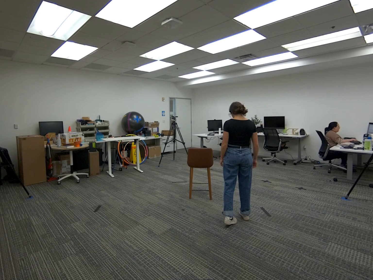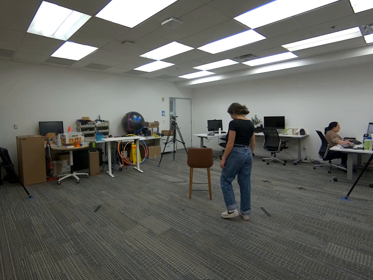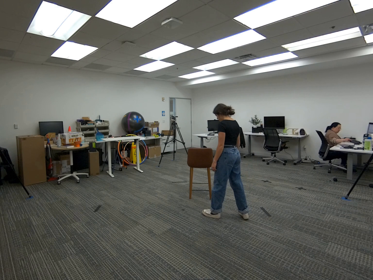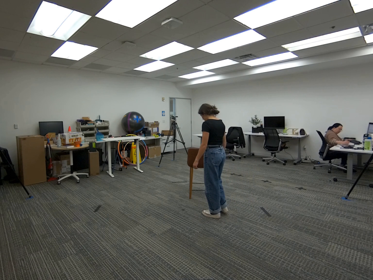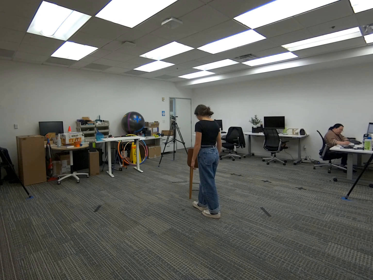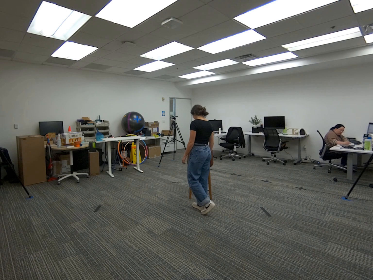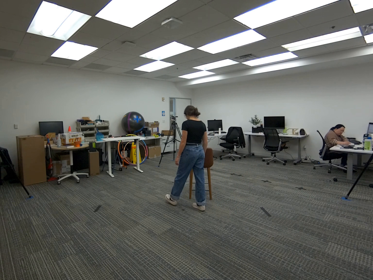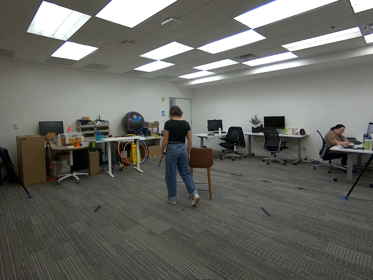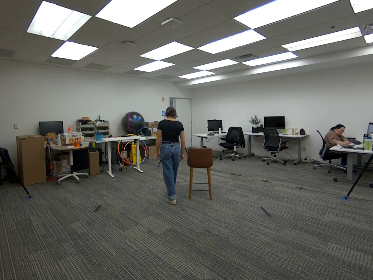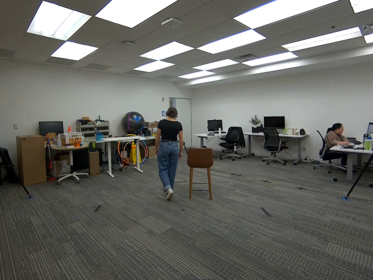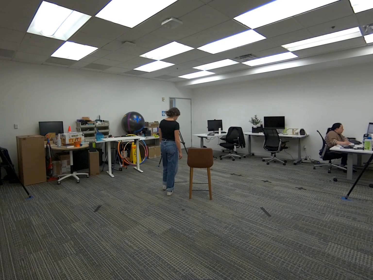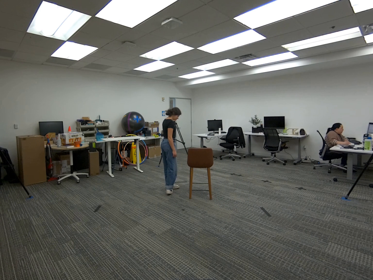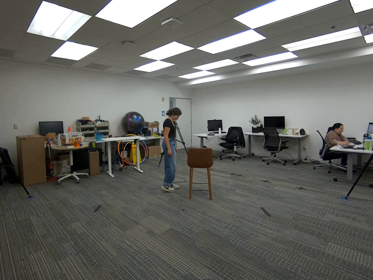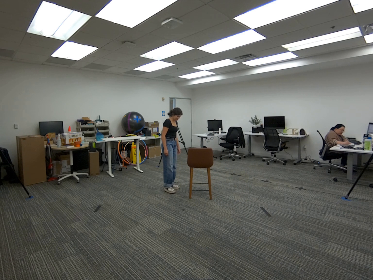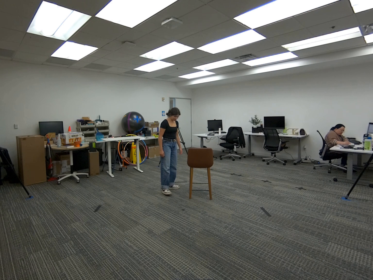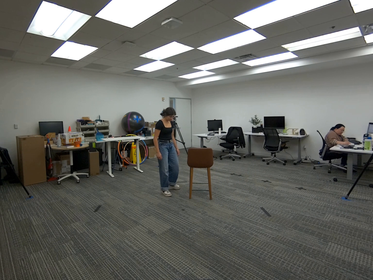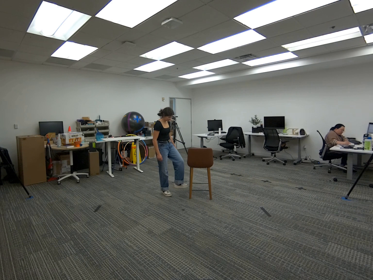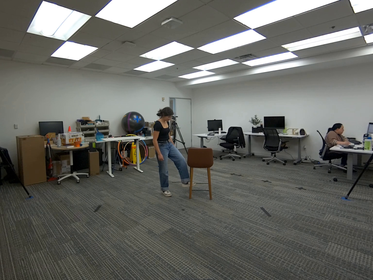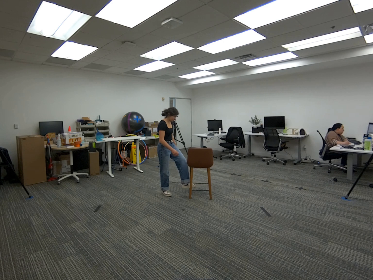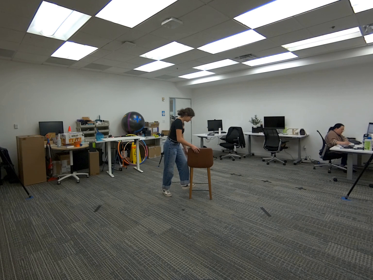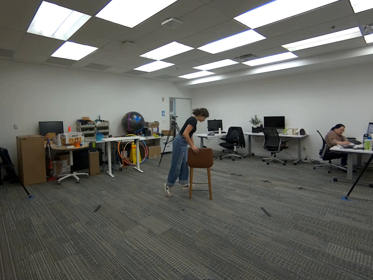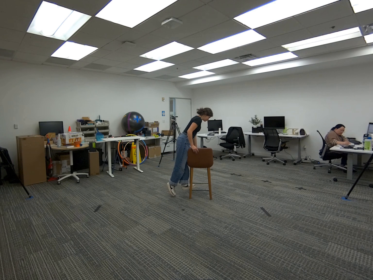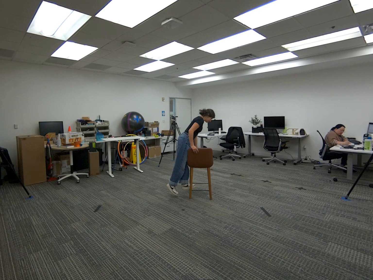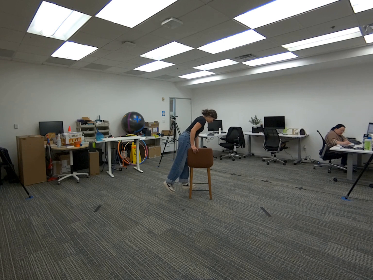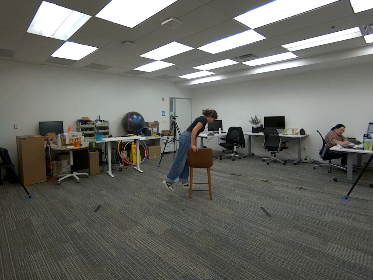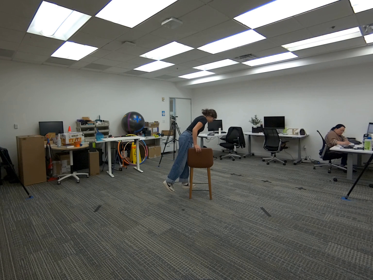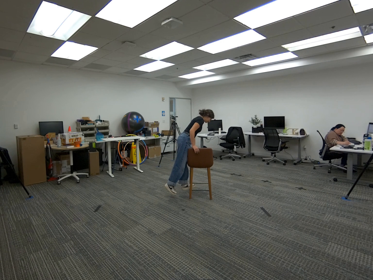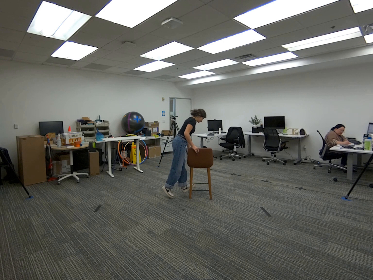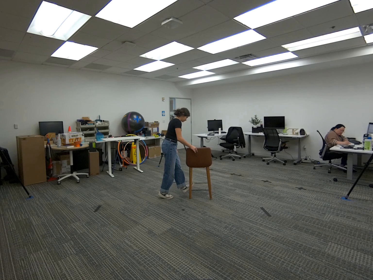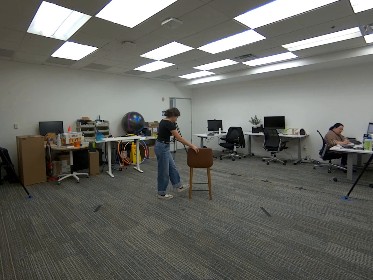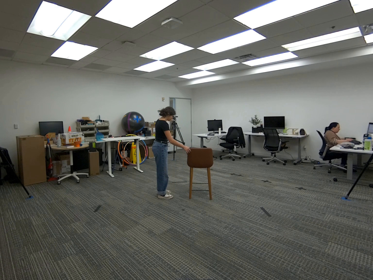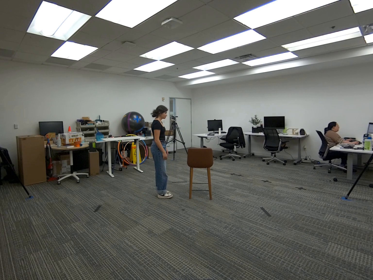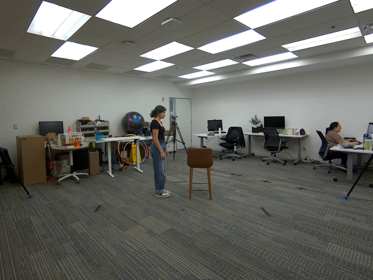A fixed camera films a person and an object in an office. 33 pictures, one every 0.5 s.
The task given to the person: Walk over to the tall bar stool and step on the tall bar stool using your left foot. Step off the tall bar stool.
